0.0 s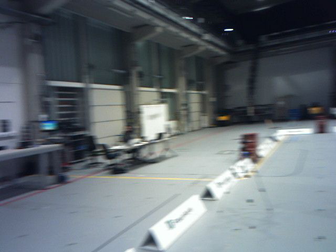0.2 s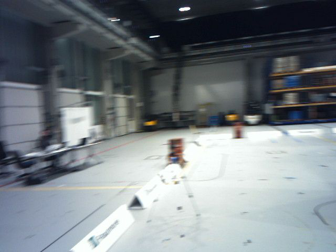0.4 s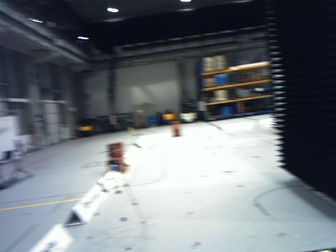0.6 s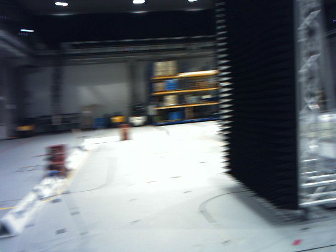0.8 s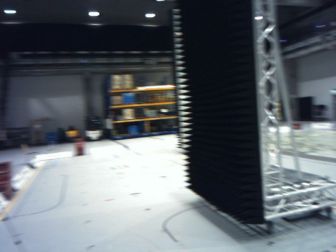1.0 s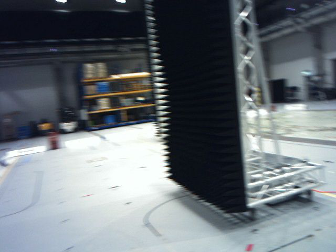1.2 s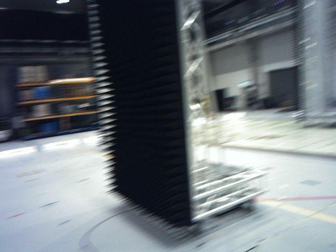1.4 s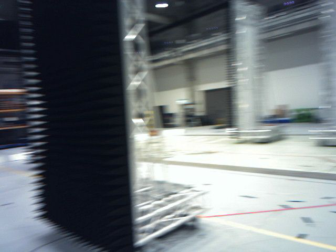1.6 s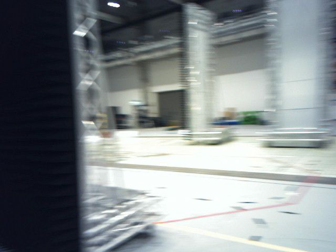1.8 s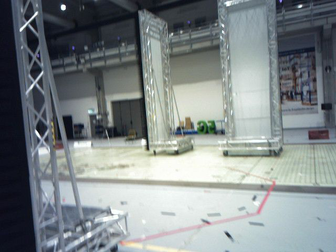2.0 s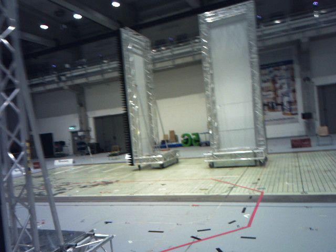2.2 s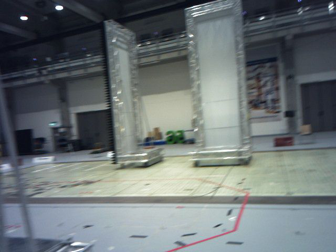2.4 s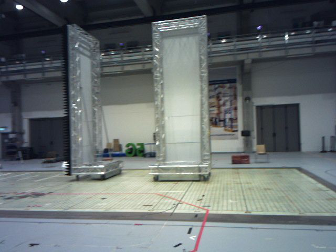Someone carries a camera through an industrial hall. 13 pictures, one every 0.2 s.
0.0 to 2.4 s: The scene slides to the left, as the camera pans about 105 degrees to its right. It travels forward, about 2.6 m.
The film runs forward here.
